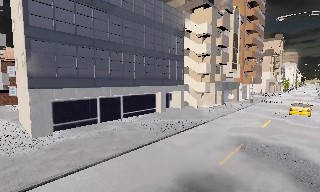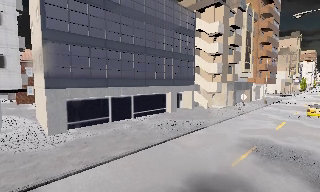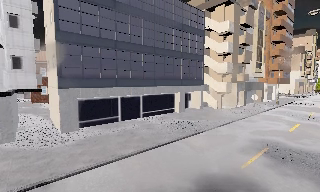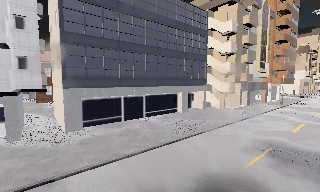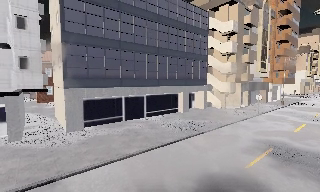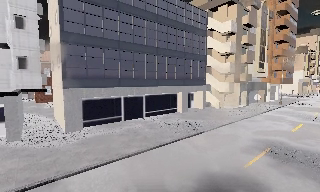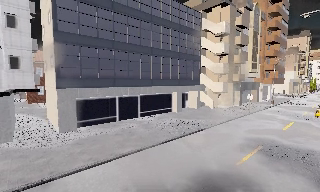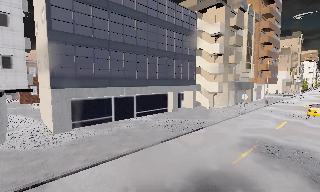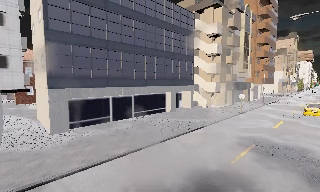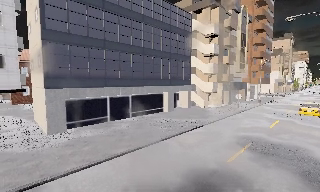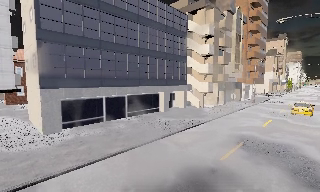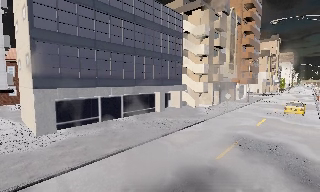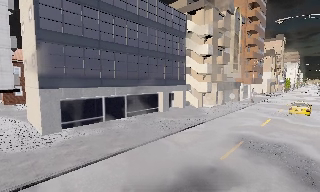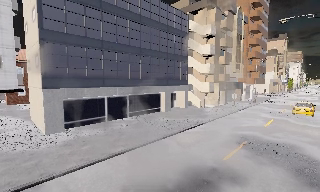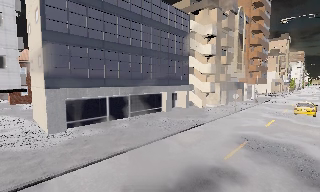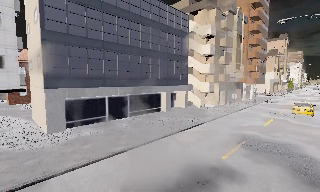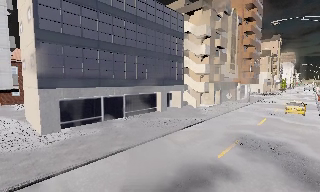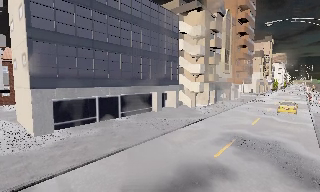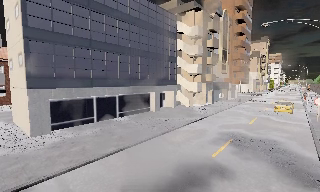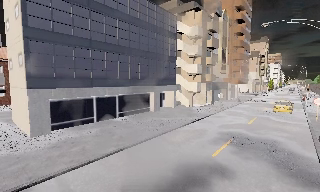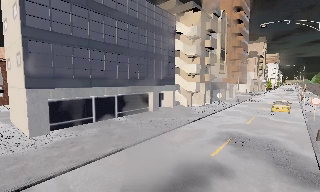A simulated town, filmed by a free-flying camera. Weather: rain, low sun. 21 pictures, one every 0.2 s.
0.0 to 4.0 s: The camera travels backward and to its left, about 1 m, so what stands in front gets smaller.
The film runs backward here.
